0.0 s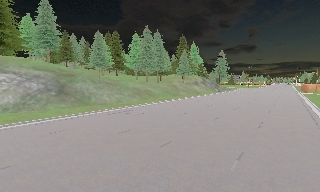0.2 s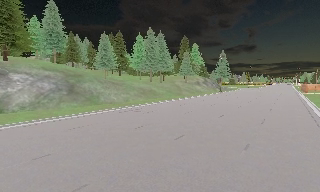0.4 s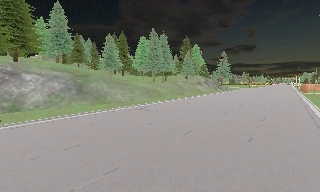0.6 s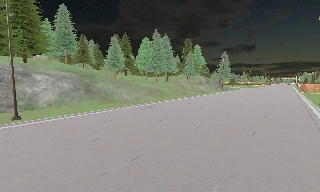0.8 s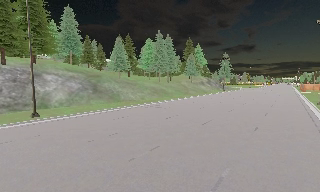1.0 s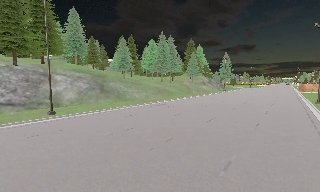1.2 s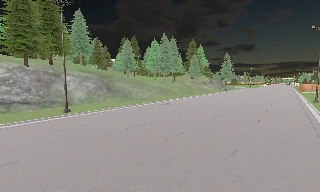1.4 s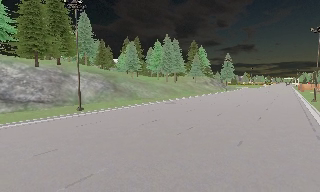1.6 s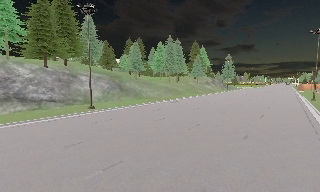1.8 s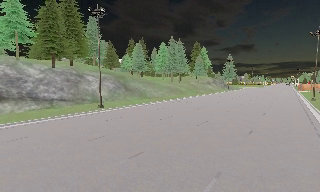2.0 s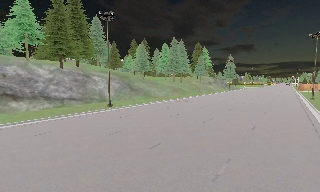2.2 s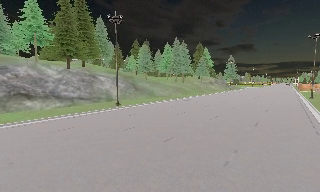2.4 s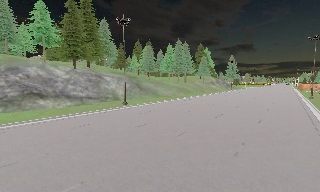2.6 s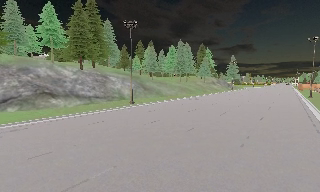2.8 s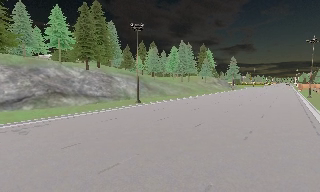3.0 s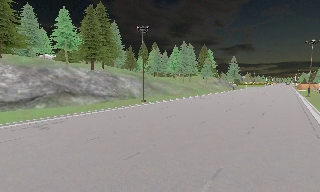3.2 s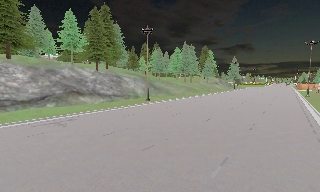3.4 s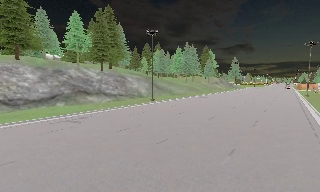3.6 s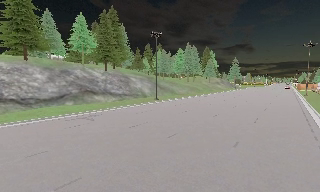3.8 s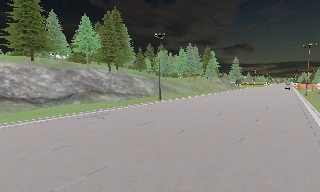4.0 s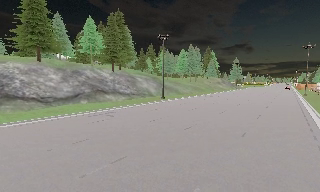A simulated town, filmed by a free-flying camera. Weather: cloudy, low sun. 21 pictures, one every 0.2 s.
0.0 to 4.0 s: The camera travels backward and to its left, about 25 m, so what stands in front gets smaller.
The film runs backward here.
